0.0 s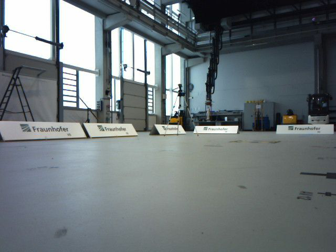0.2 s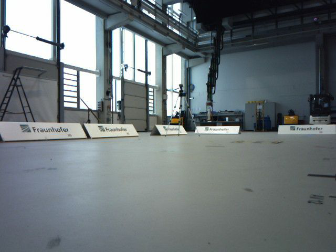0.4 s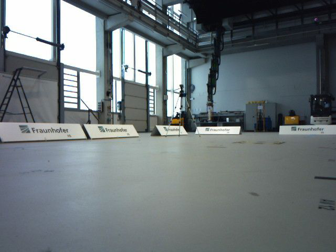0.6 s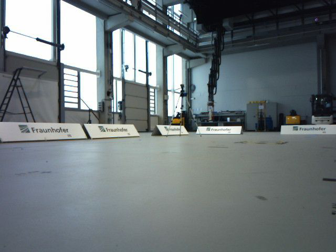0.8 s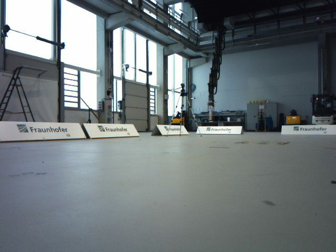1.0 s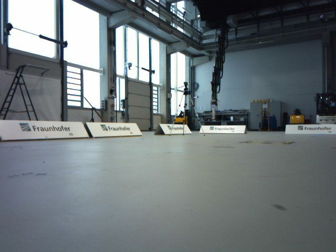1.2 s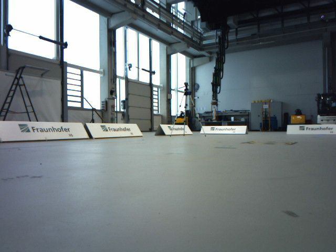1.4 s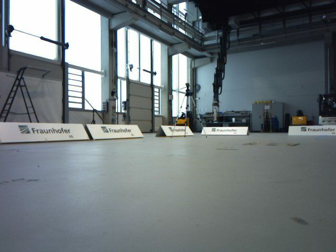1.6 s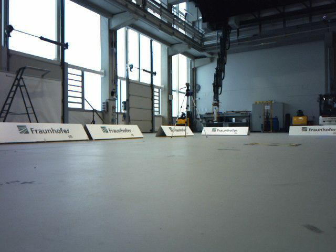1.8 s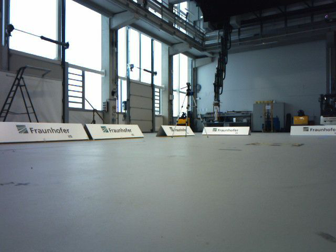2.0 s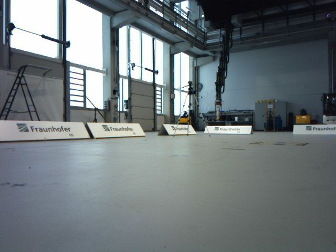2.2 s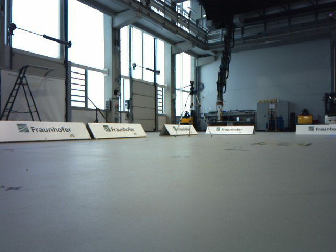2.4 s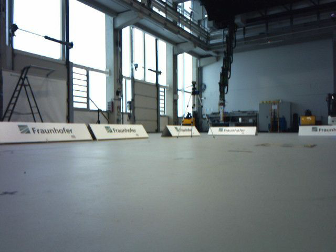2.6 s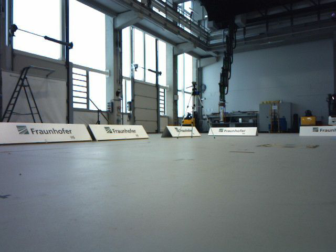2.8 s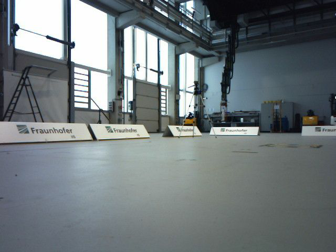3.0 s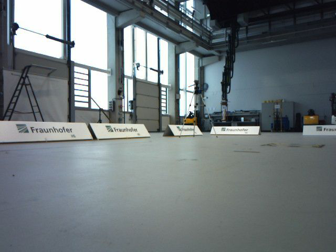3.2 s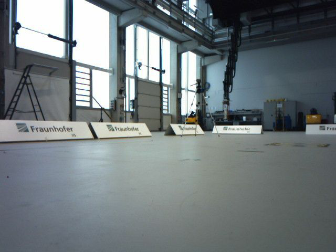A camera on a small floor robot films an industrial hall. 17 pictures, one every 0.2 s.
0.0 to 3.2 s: The camera travels forward, about 0.6 m, so what stands in front looms larger.
The film runs forward here.
